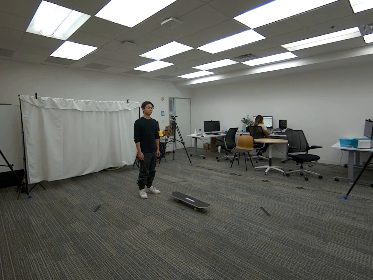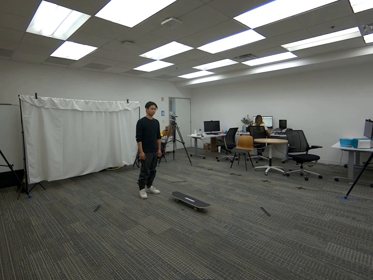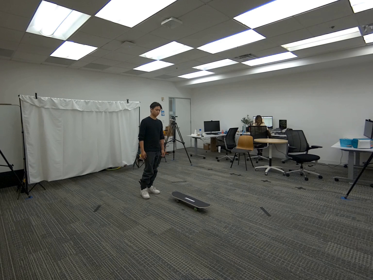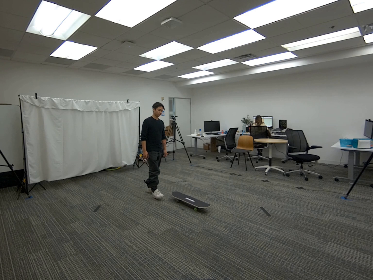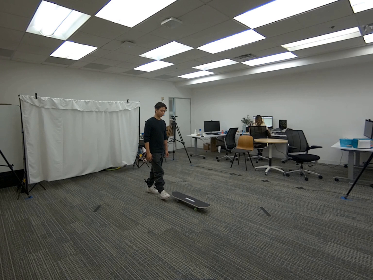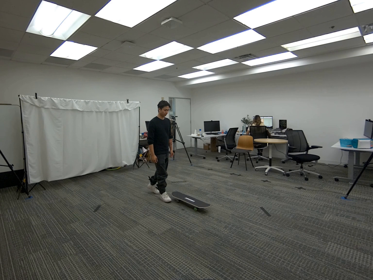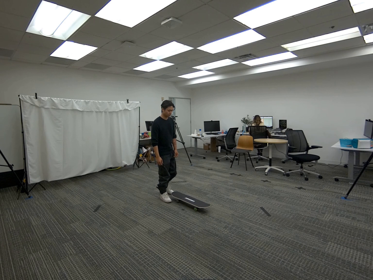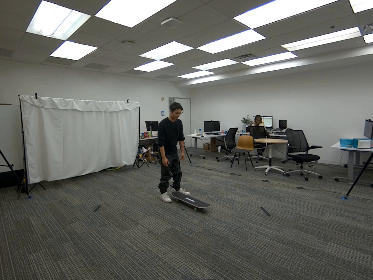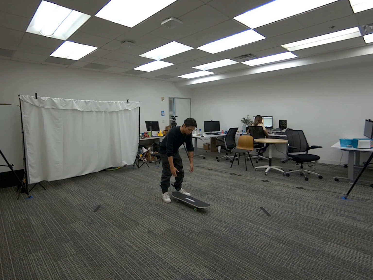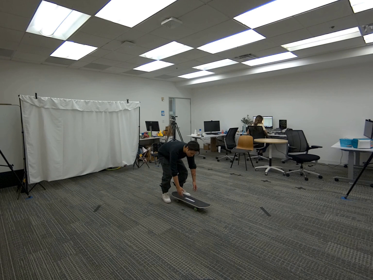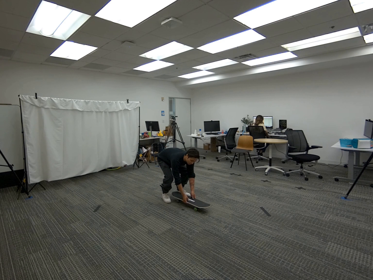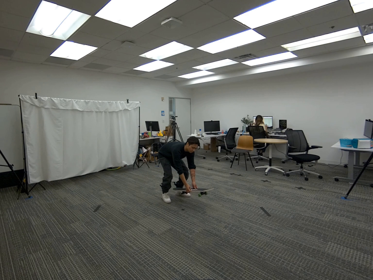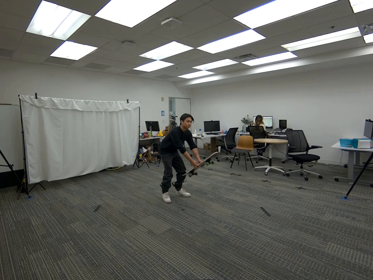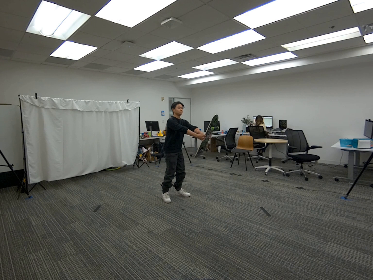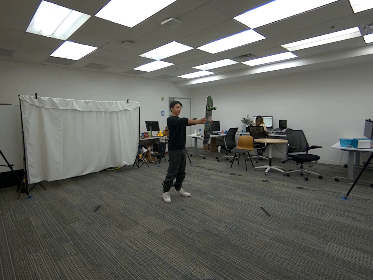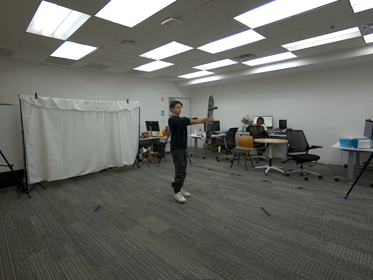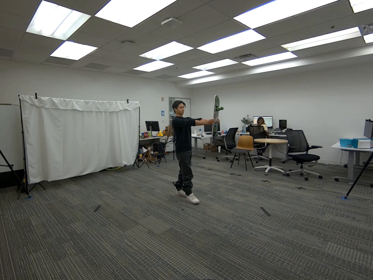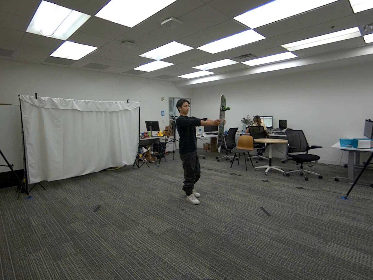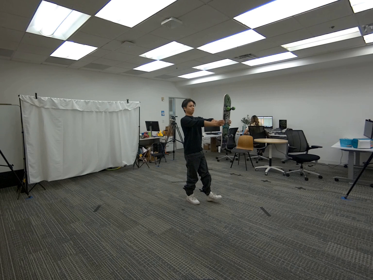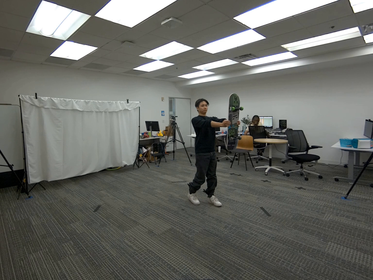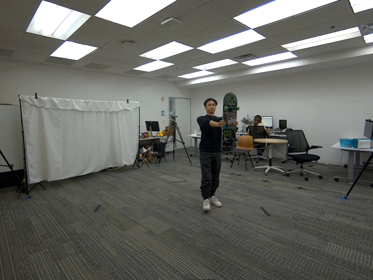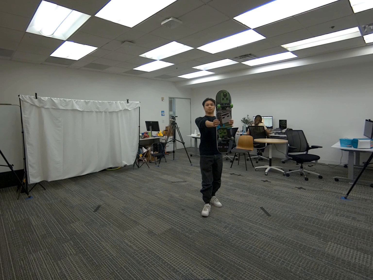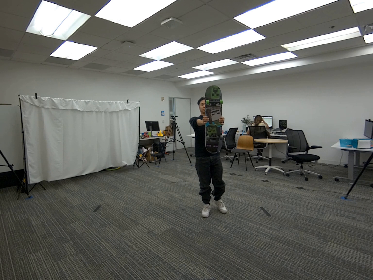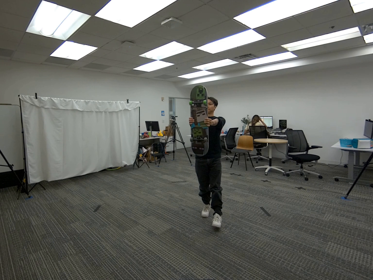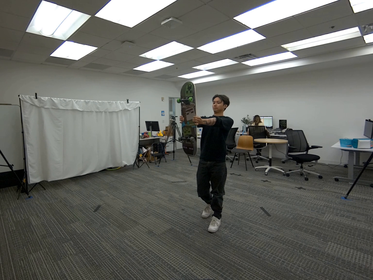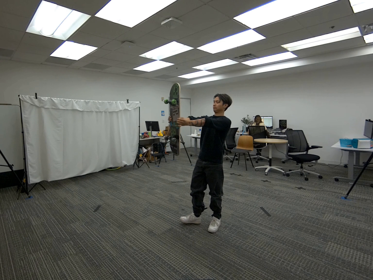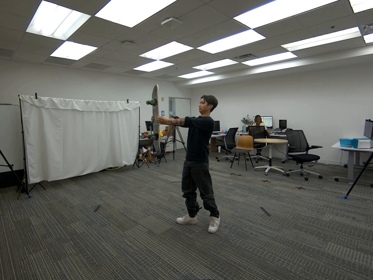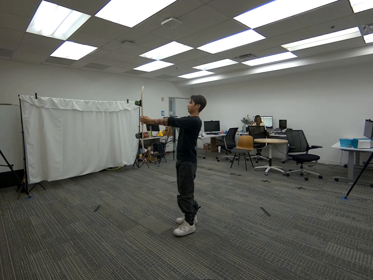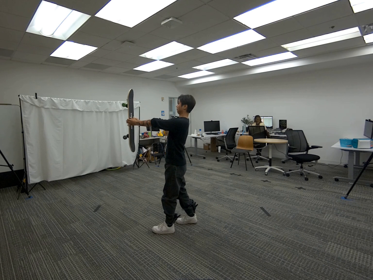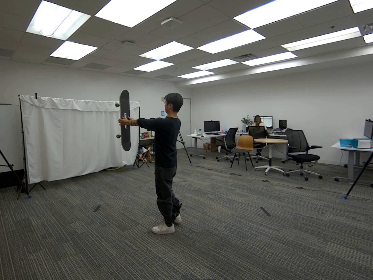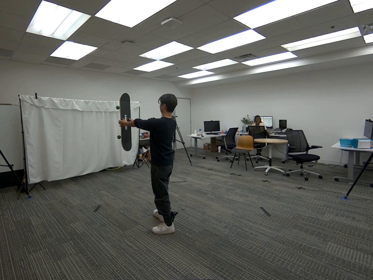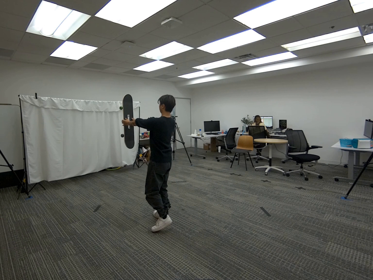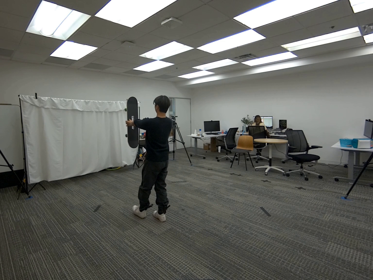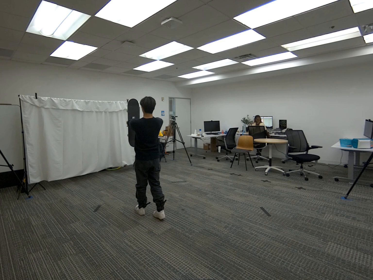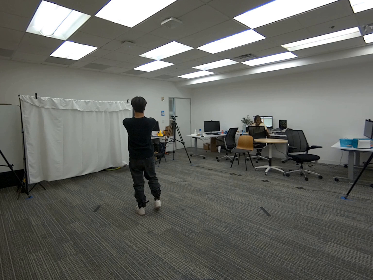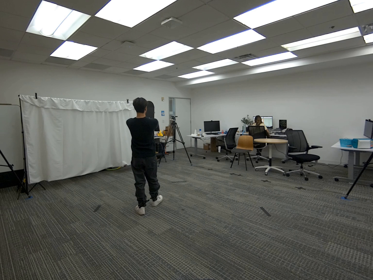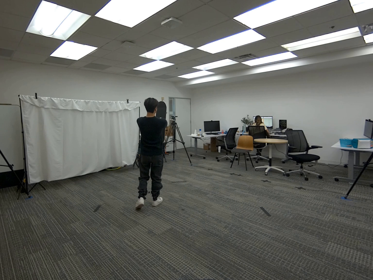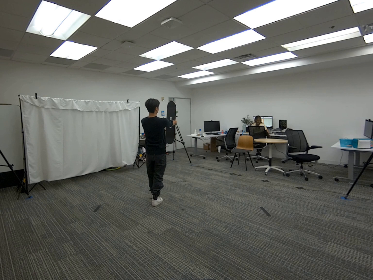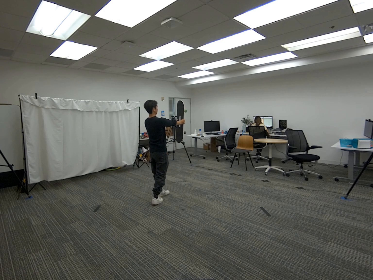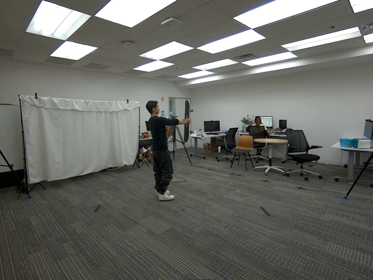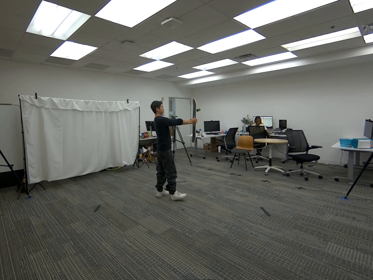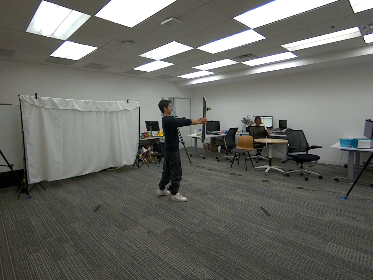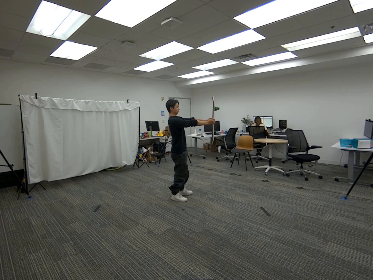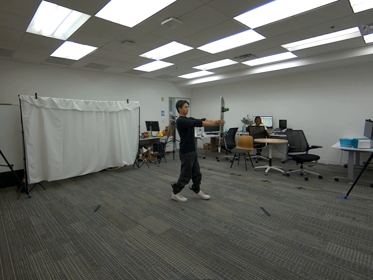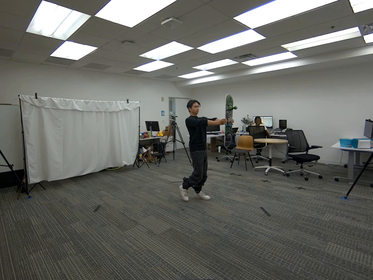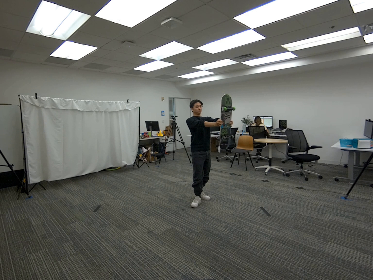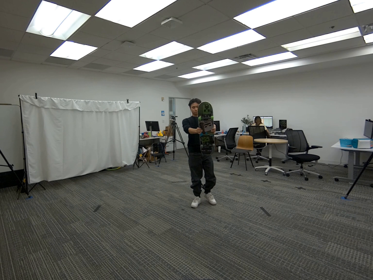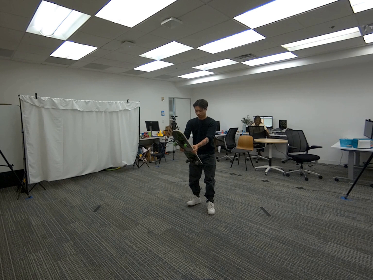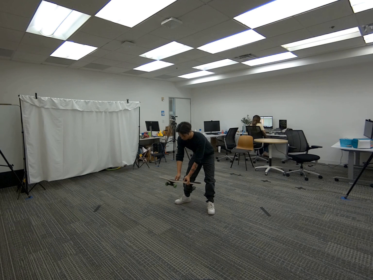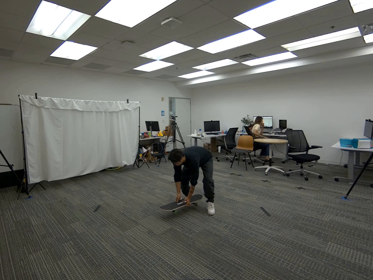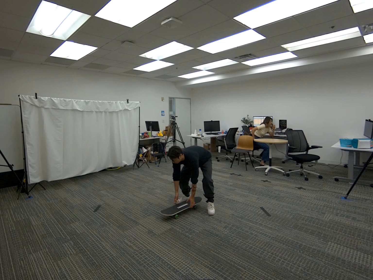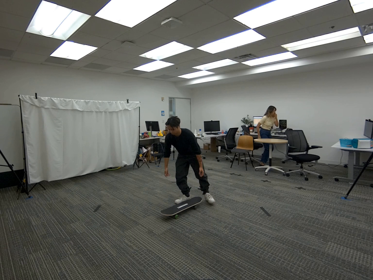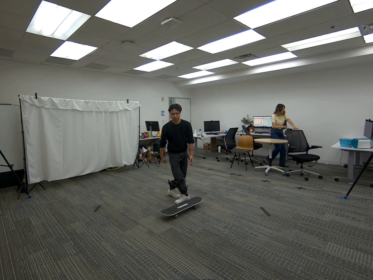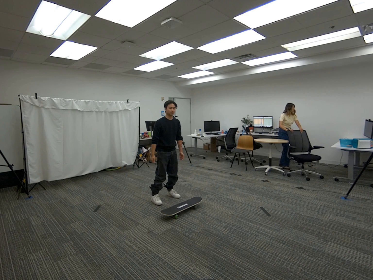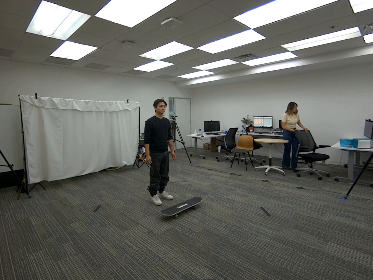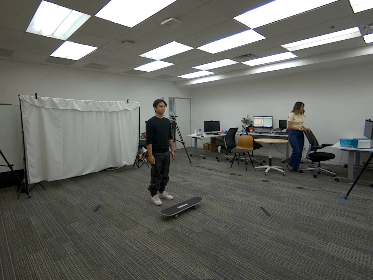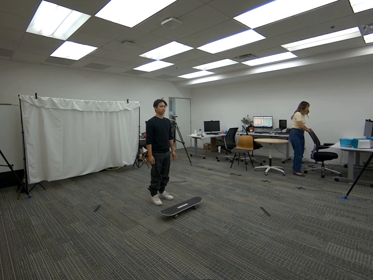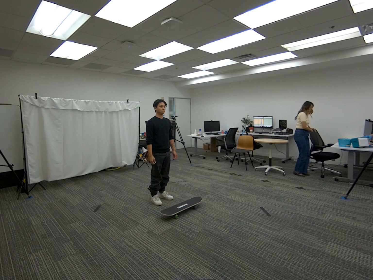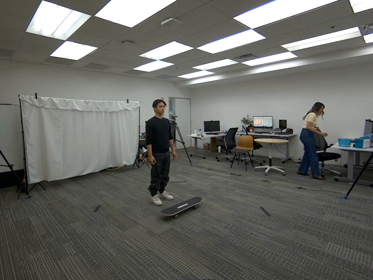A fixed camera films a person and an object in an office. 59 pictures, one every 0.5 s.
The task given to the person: Walk to the skateboard on the ground. Pick up the skateboard with both hands and keep the skateboard in front of you, while keeping your arms and elbows straight, and walk around the bounding area. Place skateboard back on the ground when finish.
